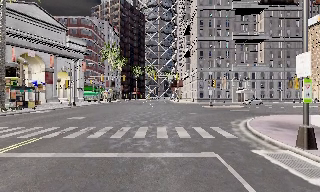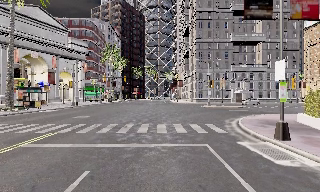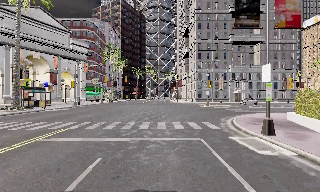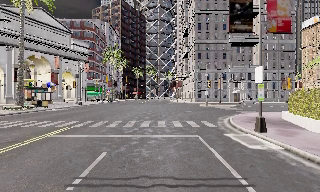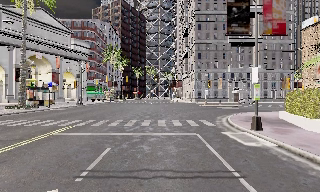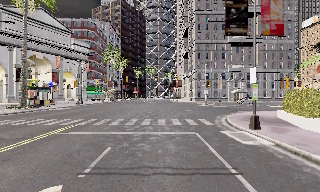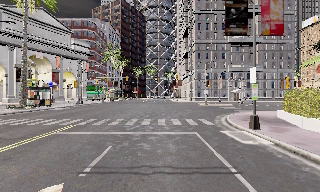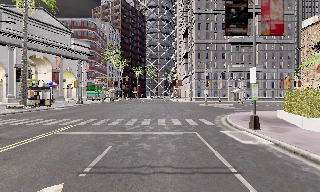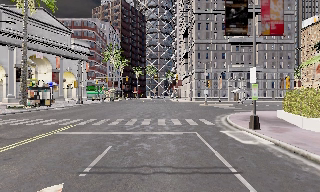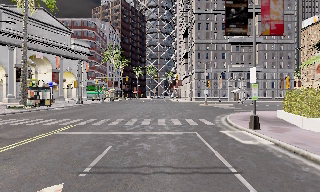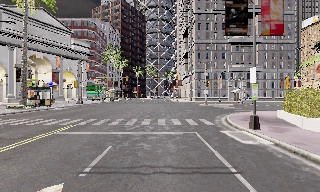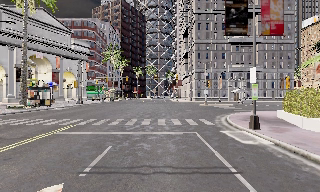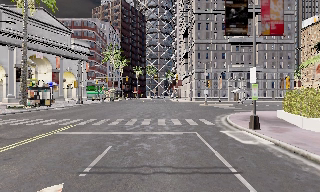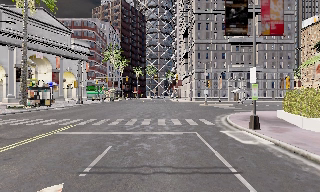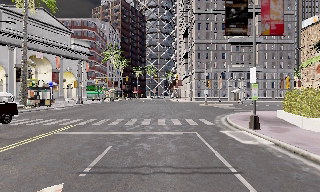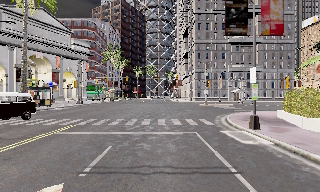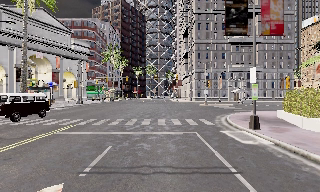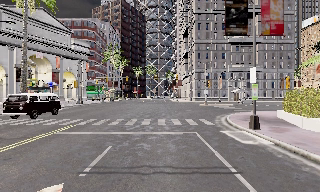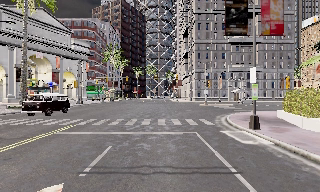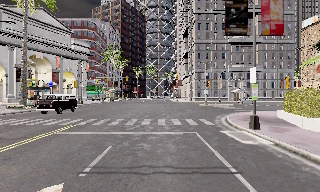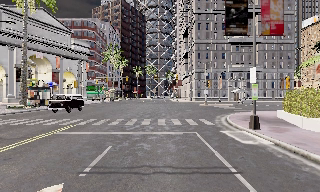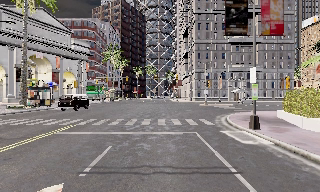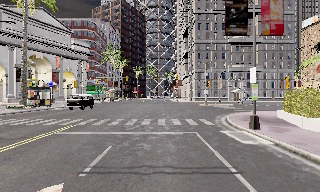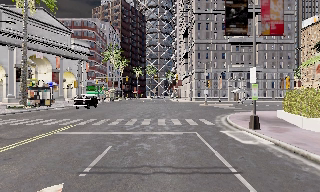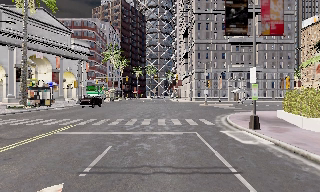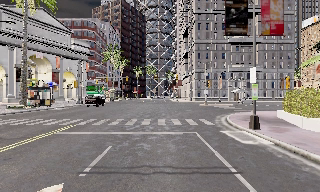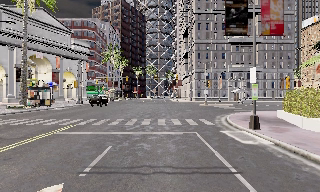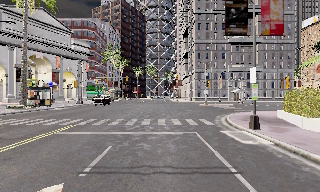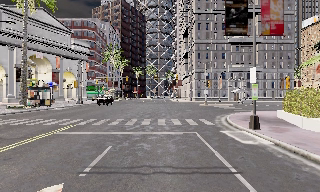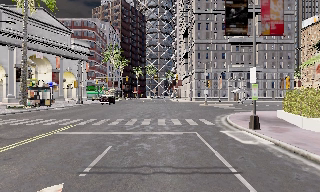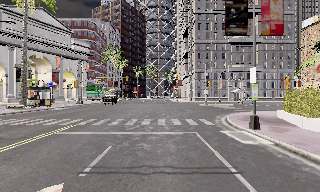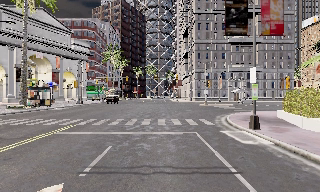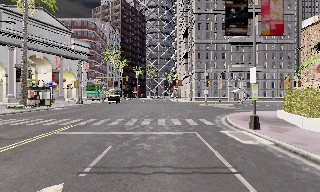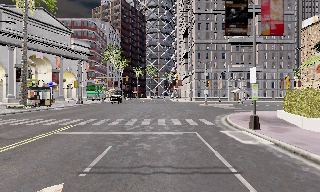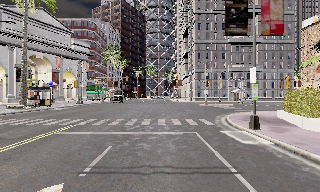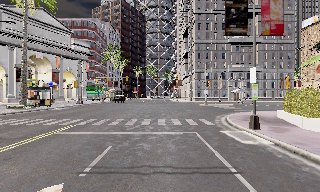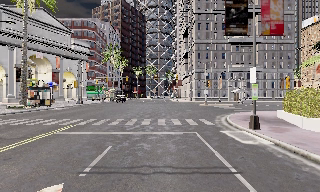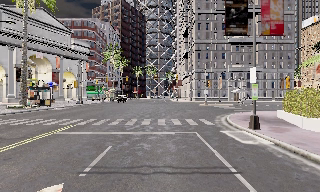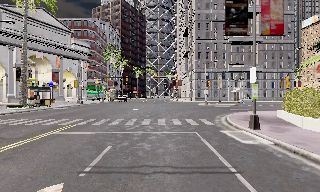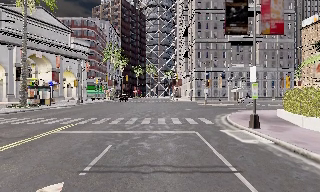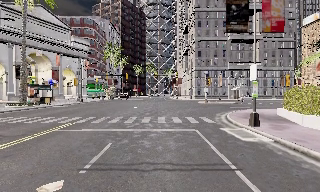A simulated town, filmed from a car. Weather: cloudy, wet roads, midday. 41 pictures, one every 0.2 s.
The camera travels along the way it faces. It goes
backward.
0.0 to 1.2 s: The camera travels backward, about 3 m, so what stands in front gets smaller. It loses speed.
1.2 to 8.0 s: The camera keeps its place and its aim.
The film runs backward here.
